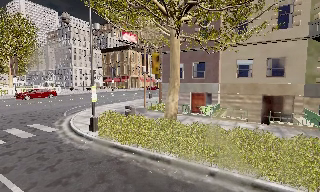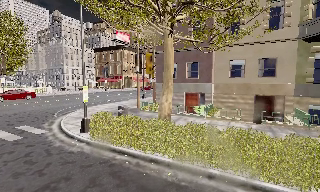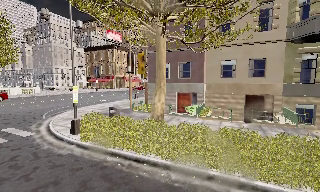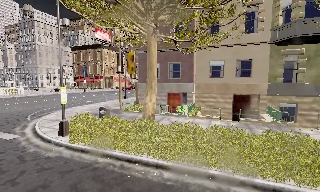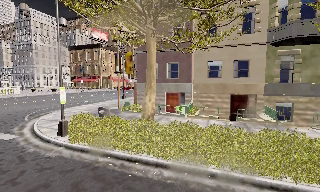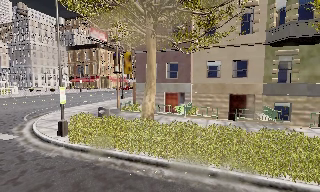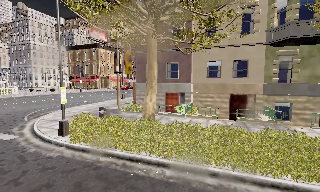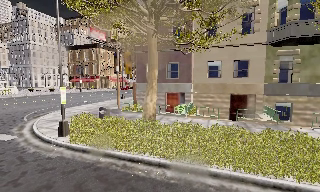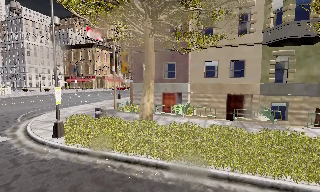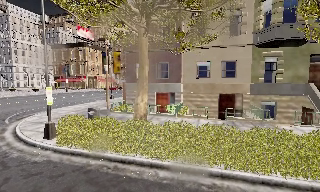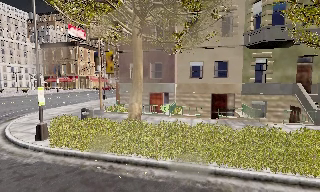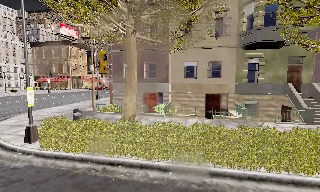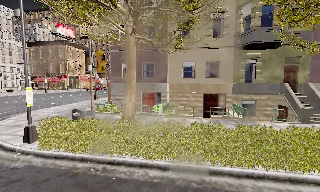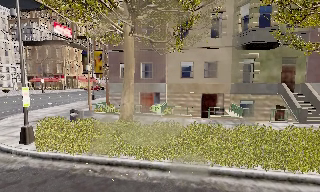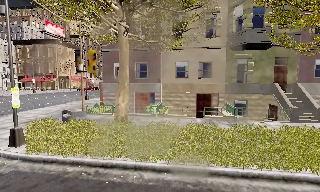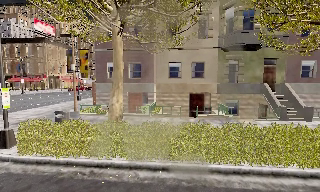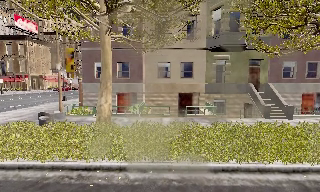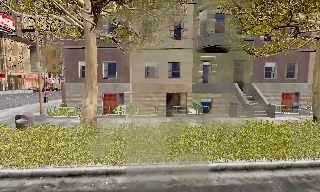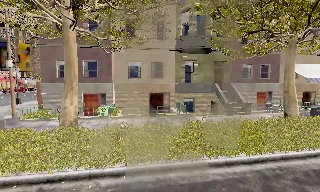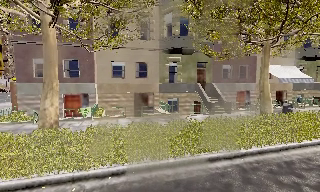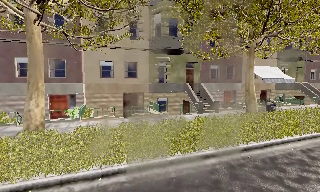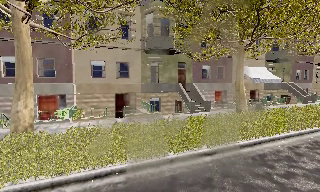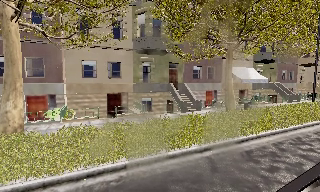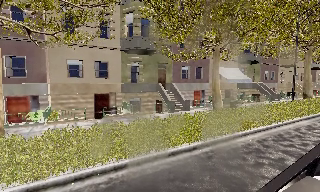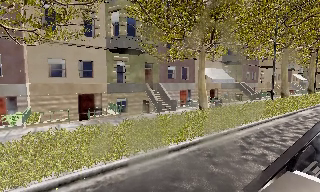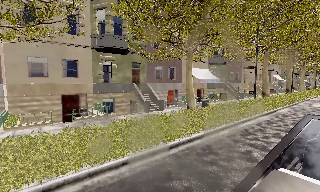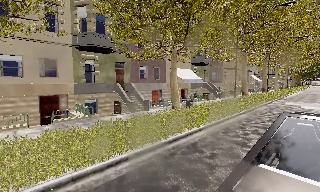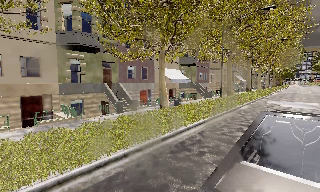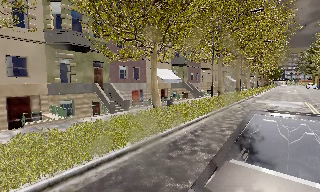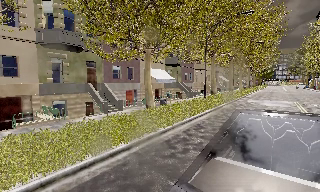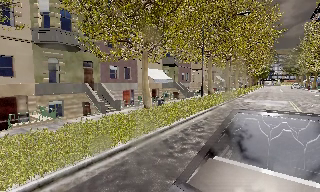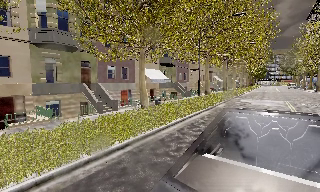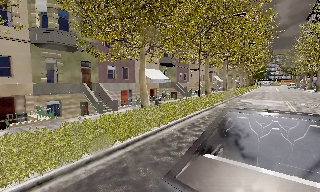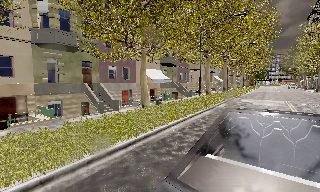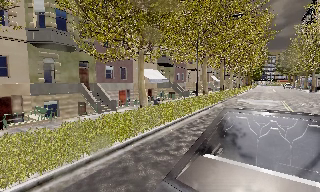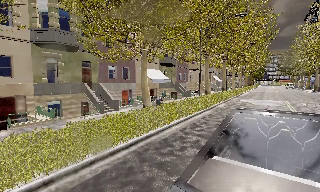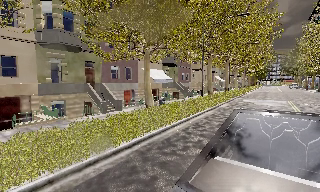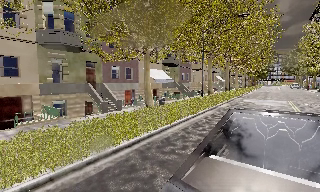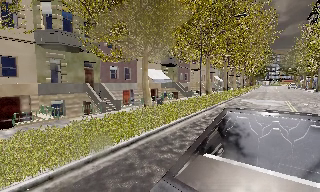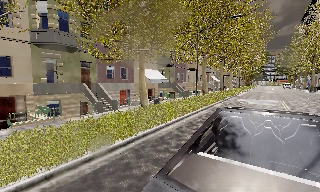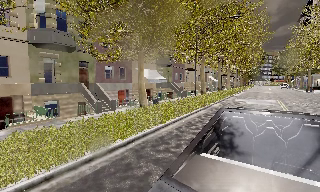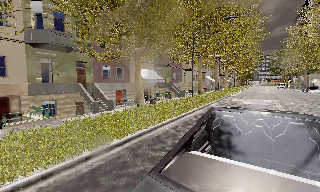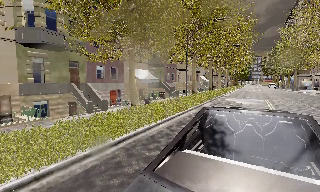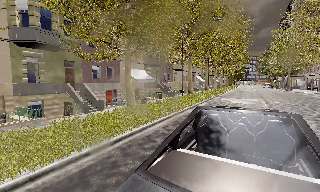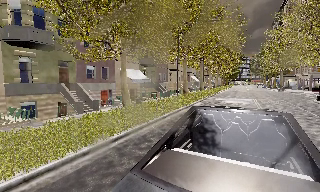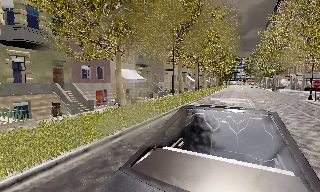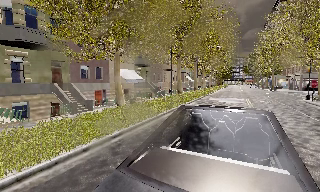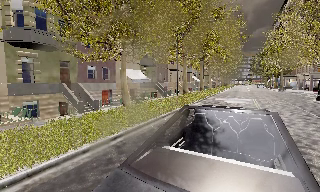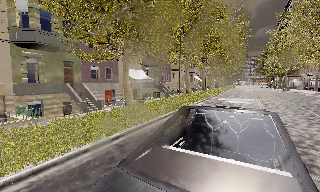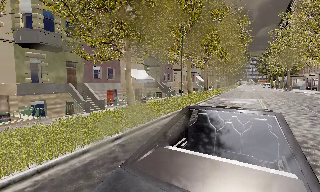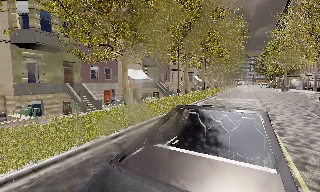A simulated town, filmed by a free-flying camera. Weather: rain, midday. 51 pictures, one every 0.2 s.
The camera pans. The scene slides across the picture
to the left.
The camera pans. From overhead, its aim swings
clockwise.
0.0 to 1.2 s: The camera swings to its right by about 10 degrees, and the scene slides to the left.
1.2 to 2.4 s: The camera shifts only a little, or ends up much as it began.
2.4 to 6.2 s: The camera pans to its right, which is clockwise from overhead, by about 65 degrees.
6.2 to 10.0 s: The camera travels backward, about 1 m, so what stands in front gets smaller.
The film runs forward here.
